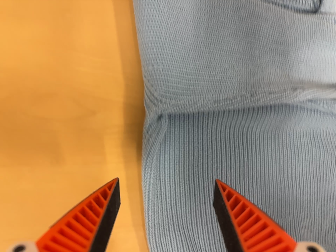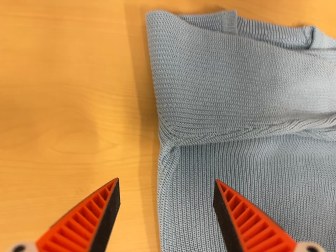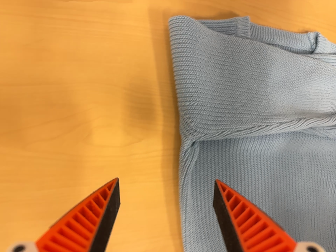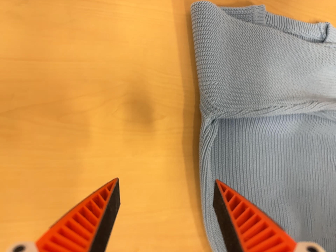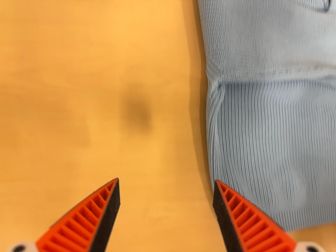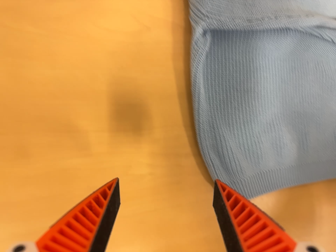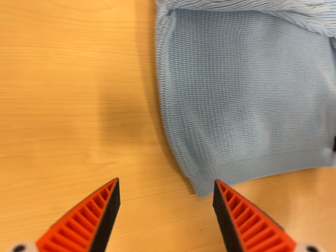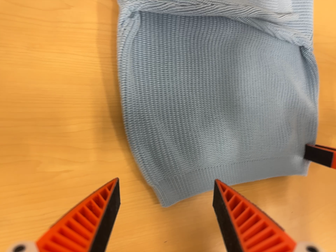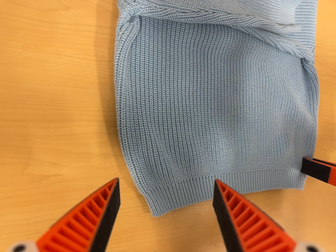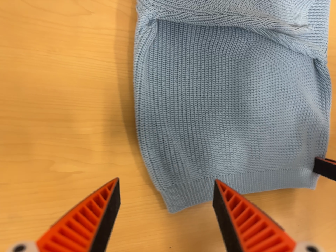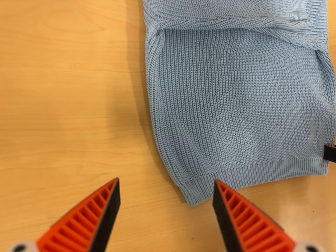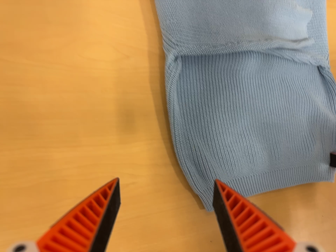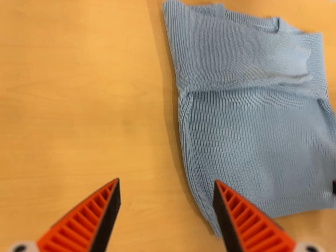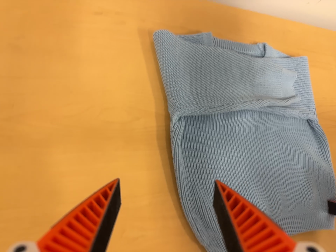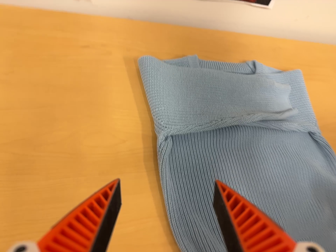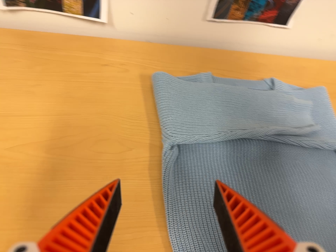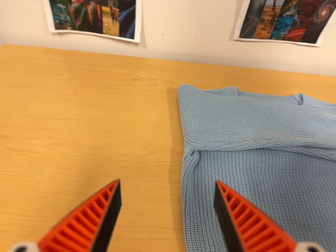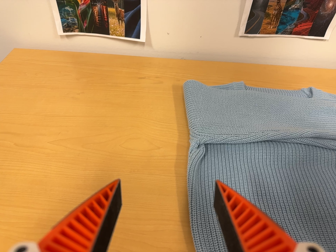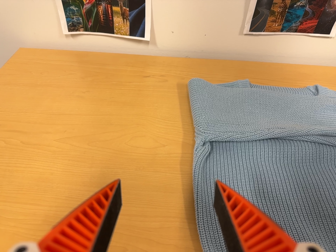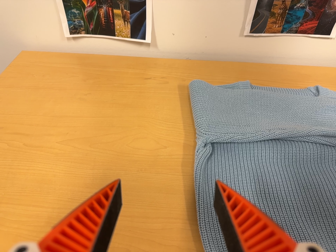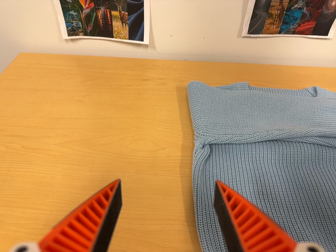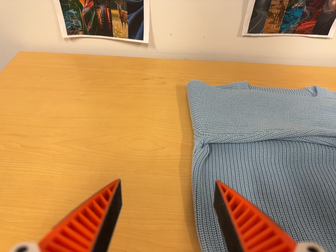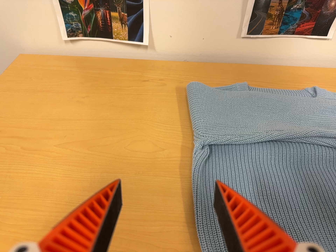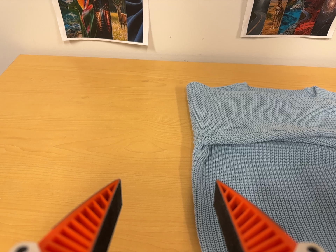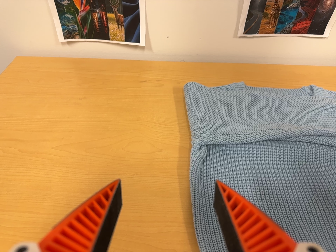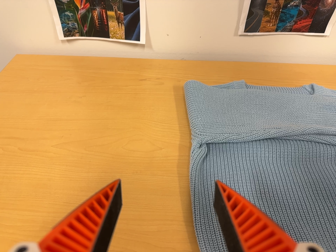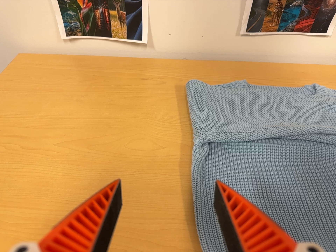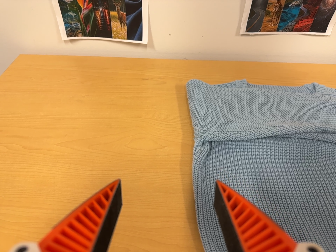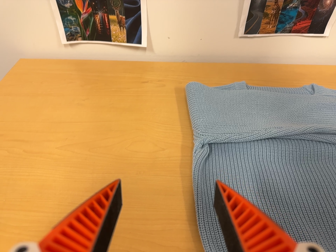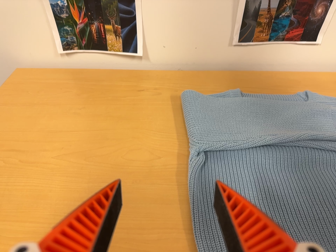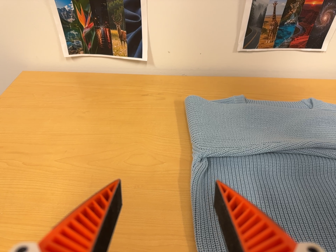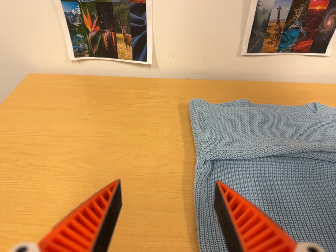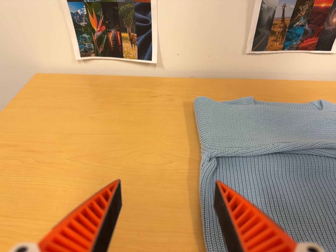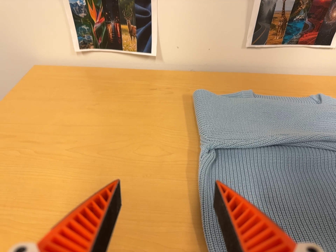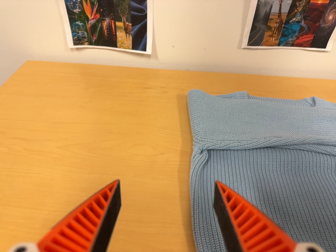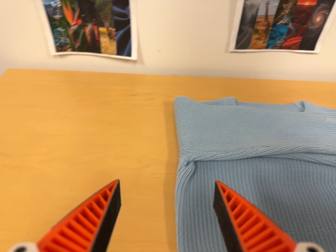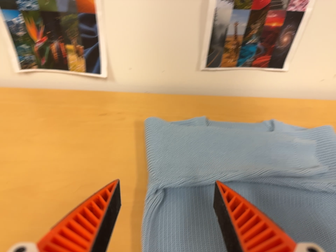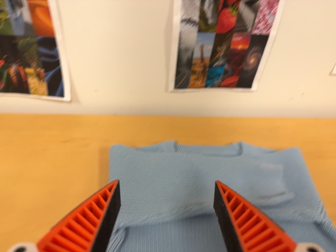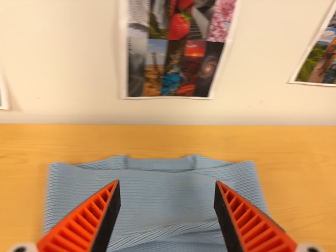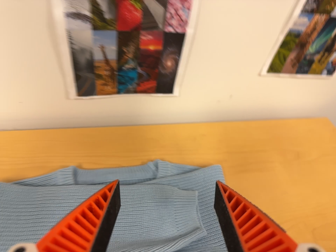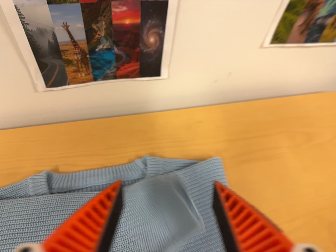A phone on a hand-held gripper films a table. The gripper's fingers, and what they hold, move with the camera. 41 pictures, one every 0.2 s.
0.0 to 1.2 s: The camera travels toward the bottom of its view and to its left, about 12 cm, so close, fixed things drift upward.
1.2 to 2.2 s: The camera travels backward, about 5 cm, so what stands in front gets smaller.
2.2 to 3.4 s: The camera pans to its left by about 25 degrees. It travels to its right and toward the bottom of its view, about 16 cm. Its aim tips toward the top of its view by about 35 degrees, and the scene shifts downward.
3.4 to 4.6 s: The camera keeps its place and its aim.
4.6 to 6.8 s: The camera shifts only a little, or ends up much as it began.
6.8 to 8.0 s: The camera swings to its right by about 20 degrees, and the scene slides to the left. It travels toward the top of its view, forward and to its right, about 34 cm, so close, fixed things drift downward. Its aim tips toward the bottom of its view by about 10 degrees. It rolls about its line of sight by about 10 degrees, and the scene rotates counterclockwise.
The film runs backward here.
